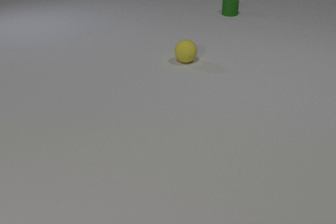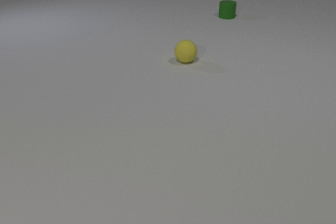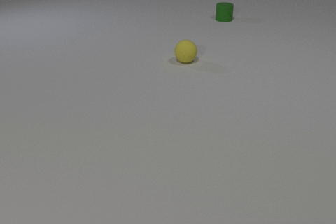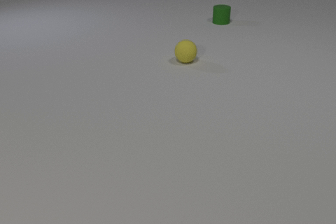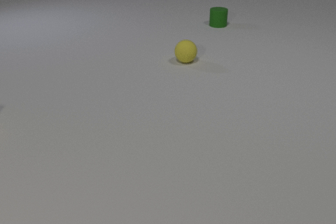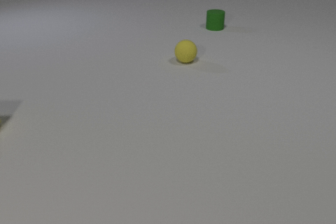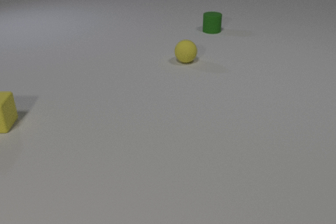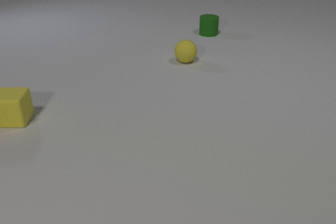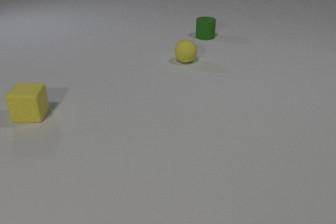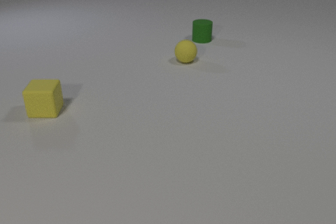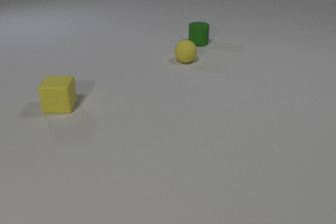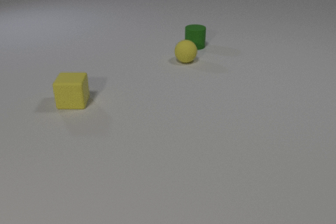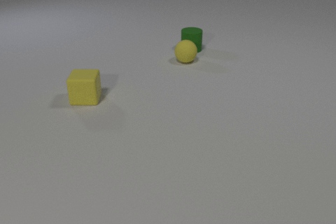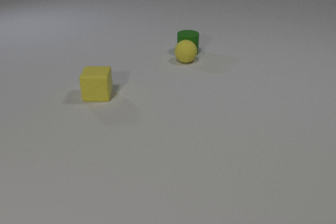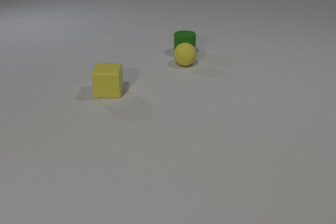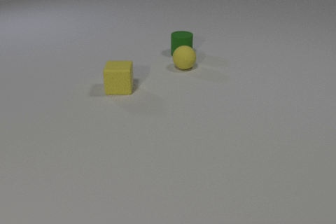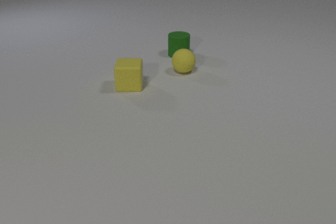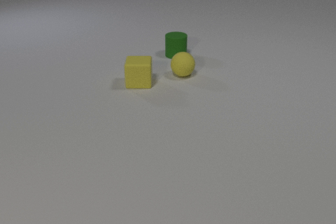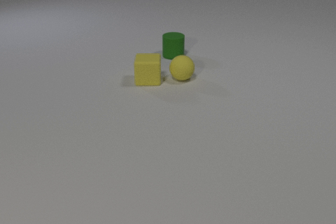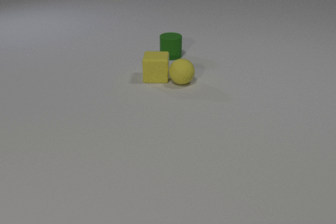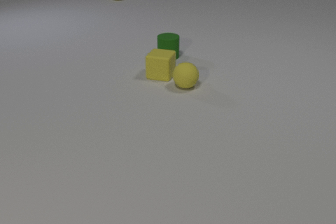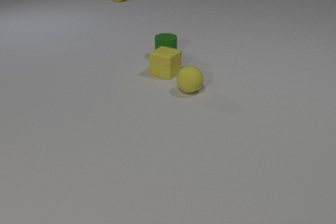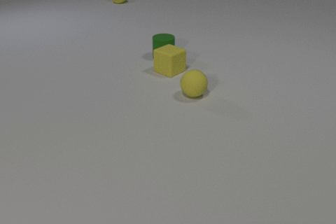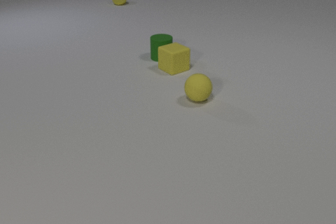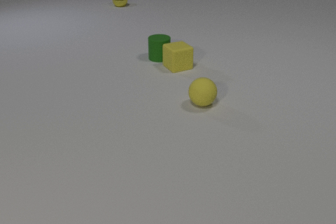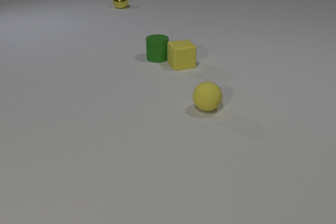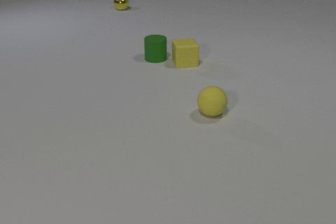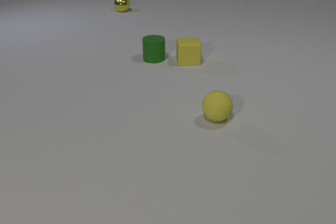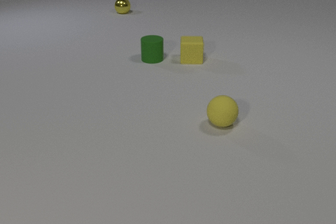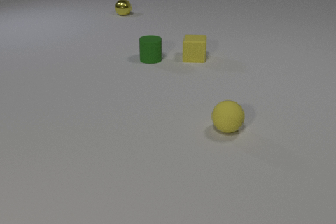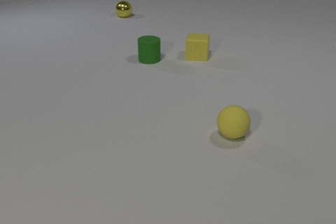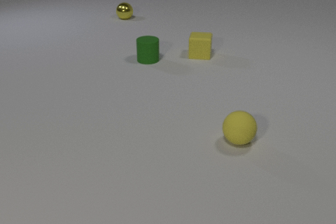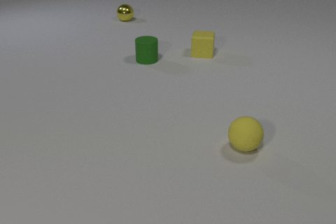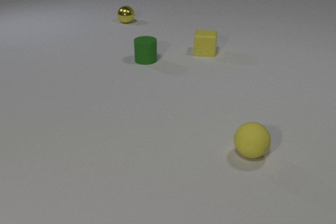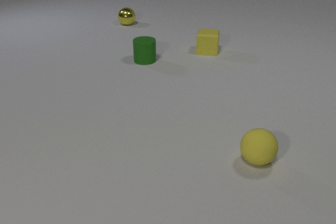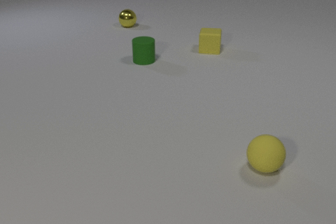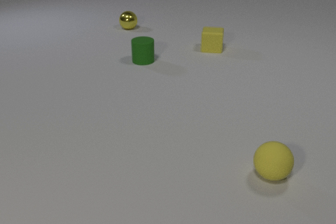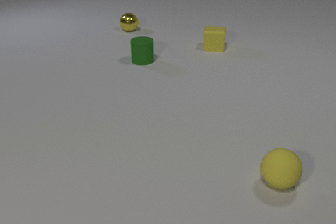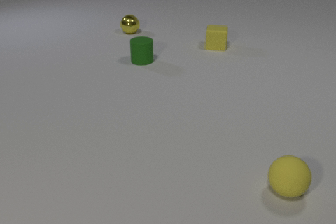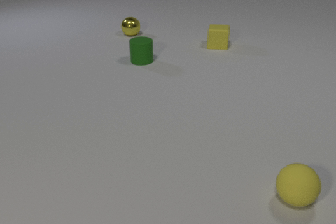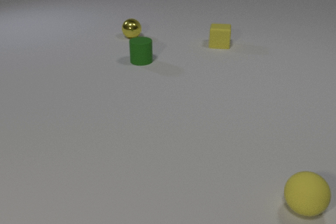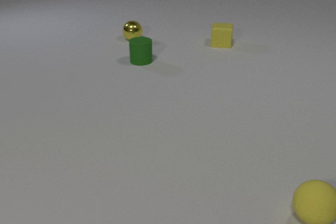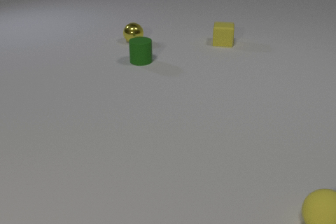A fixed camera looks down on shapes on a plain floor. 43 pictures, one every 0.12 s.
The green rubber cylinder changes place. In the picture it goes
toward the camera.
The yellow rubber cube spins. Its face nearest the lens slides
to the left.
0.00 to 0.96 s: The yellow rubber cube comes in at the left edge, slides to the right. The green rubber cylinder slides toward the camera.
0.96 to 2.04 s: The yellow rubber cube slides to the right and away from the camera. The green rubber cylinder slides toward the camera and to the left. The yellow rubber sphere rolls toward the camera. The green rubber cylinder and the yellow rubber sphere collide.
2.04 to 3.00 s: The yellow rubber cube slides away from the camera and to the right, spins so that its near face slides to the left, clockwise seen from above. The green rubber cylinder slides to the left and toward the camera. The yellow rubber sphere rolls toward the camera. The yellow metal sphere comes in at the top edge, rolls toward the camera. The yellow rubber cube and the yellow rubber sphere collide.
3.00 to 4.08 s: The yellow rubber cube slides away from the camera and to the right, spins clockwise seen from above by about 30 degrees, its near face sliding to the left. The green rubber cylinder slides to the left and toward the camera. The yellow rubber sphere rolls toward the camera and to the right. The yellow metal sphere rolls toward the camera.
4.08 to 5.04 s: The yellow rubber cube slides away from the camera and to the right. The yellow rubber sphere rolls toward the camera and to the right. The yellow metal sphere rolls toward the camera.
What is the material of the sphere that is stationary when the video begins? rubber.
What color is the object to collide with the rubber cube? yellow.
Are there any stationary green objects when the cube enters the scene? no.
